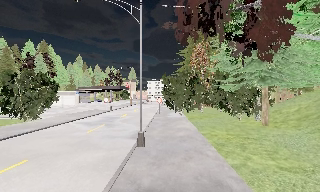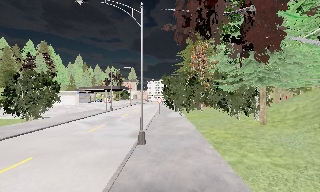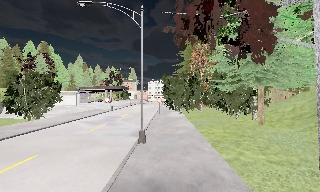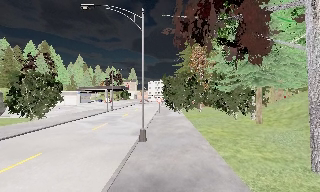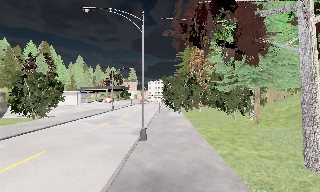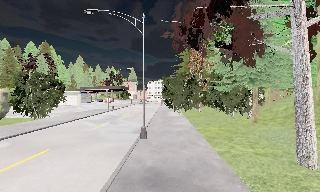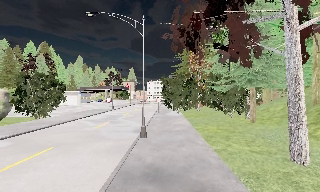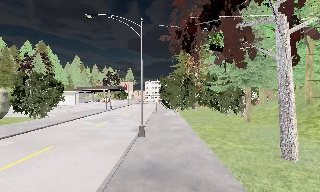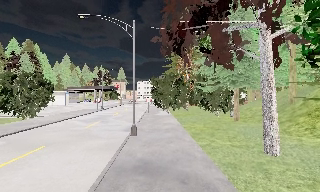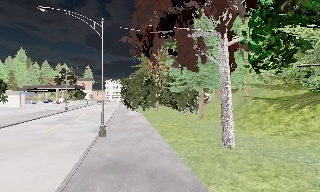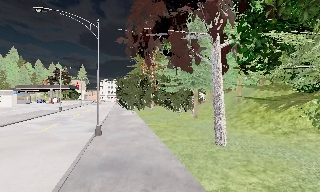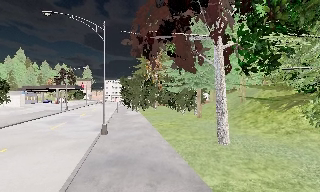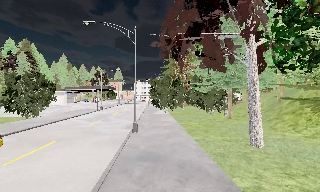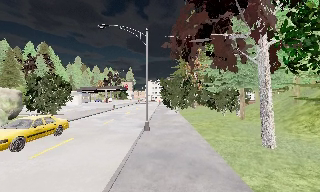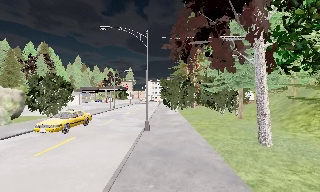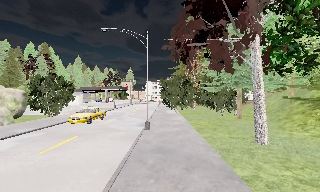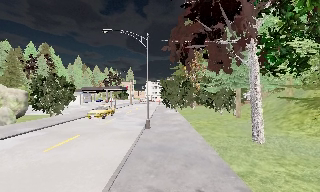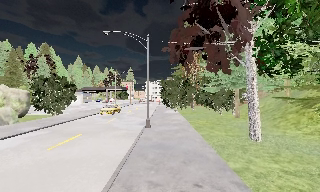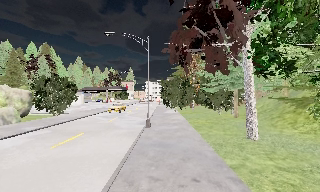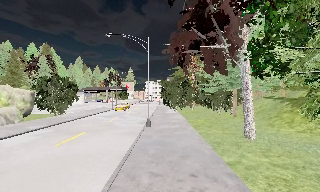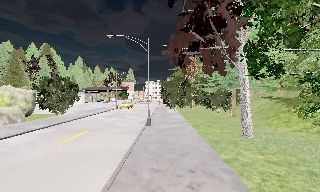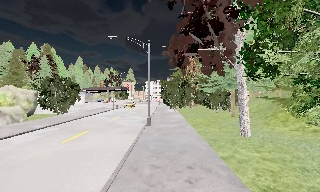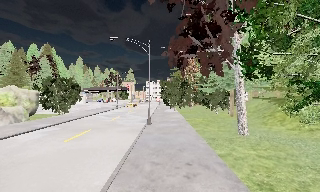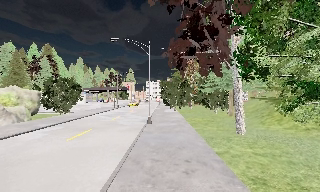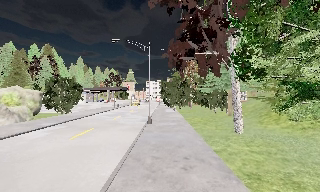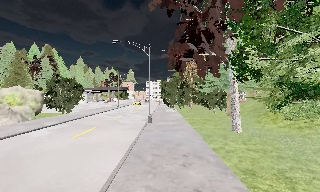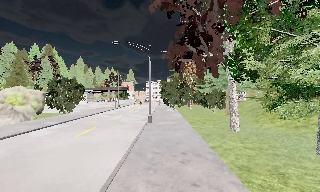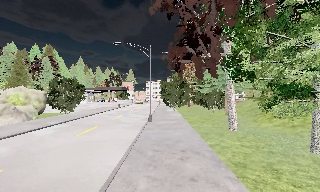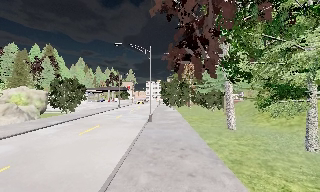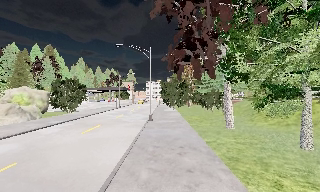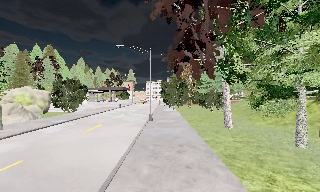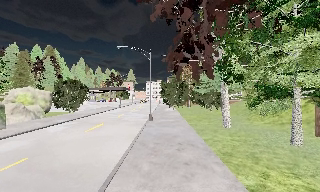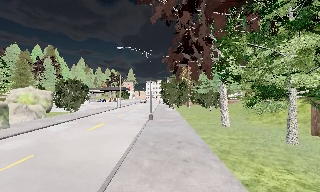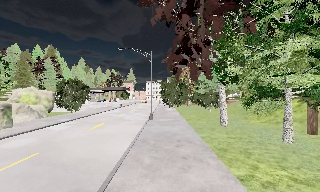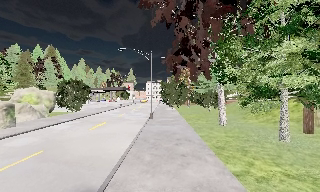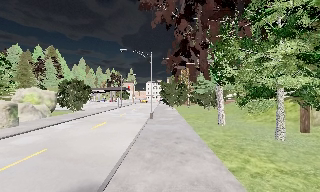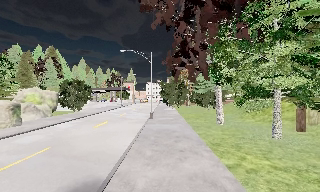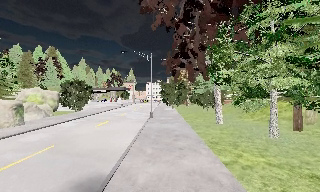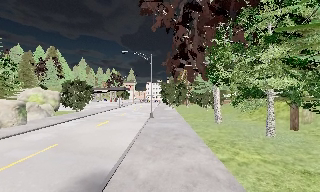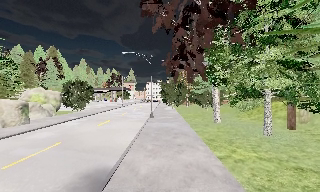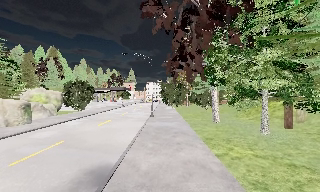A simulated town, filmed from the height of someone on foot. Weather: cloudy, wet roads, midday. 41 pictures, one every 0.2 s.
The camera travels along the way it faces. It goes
backward.
0.0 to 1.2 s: The camera travels backward, about 1.5 m, so what stands in front gets smaller.
1.2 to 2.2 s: The camera pans to its right, which is clockwise from overhead, by about 15 degrees. It travels backward, about 1.5 m, so what stands in front gets smaller.
2.2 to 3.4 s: The camera pans to its left, which is counterclockwise from overhead, by about 15 degrees. It travels backward, about 1.5 m, so what stands in front gets smaller.
3.4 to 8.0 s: The camera travels backward, about 6 m, so what stands in front gets smaller.
The film runs backward here.
